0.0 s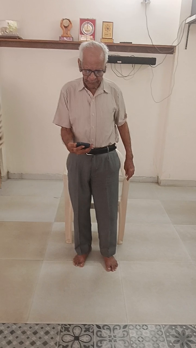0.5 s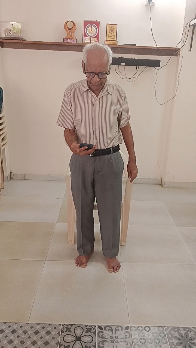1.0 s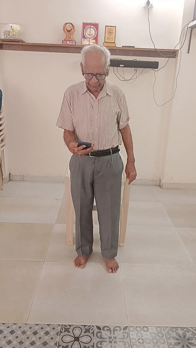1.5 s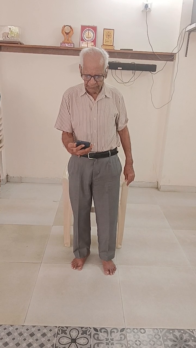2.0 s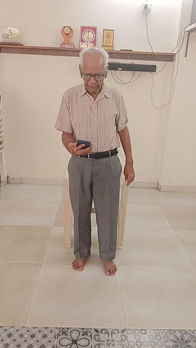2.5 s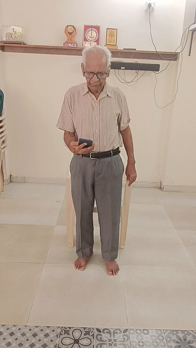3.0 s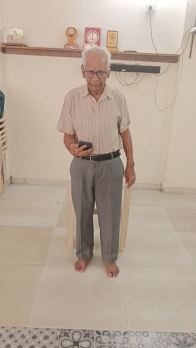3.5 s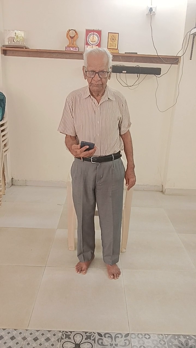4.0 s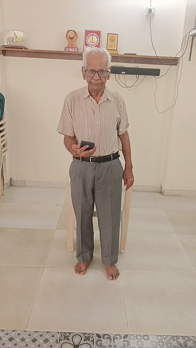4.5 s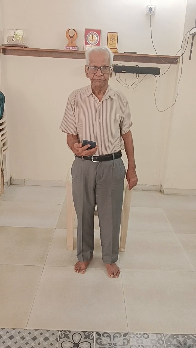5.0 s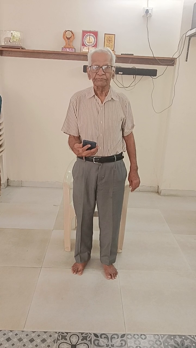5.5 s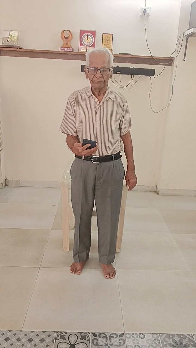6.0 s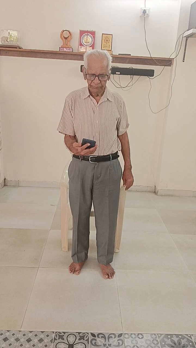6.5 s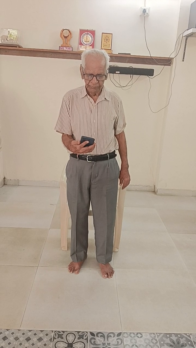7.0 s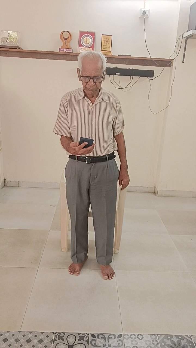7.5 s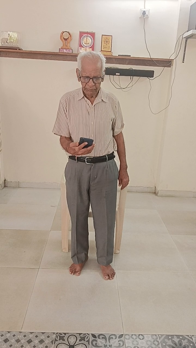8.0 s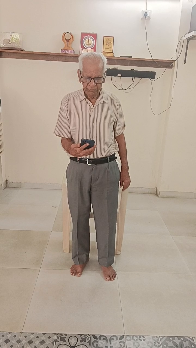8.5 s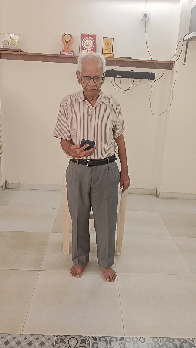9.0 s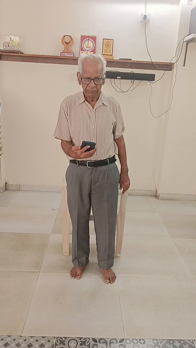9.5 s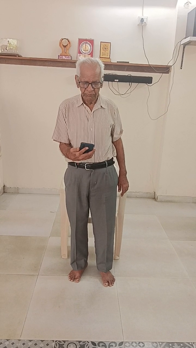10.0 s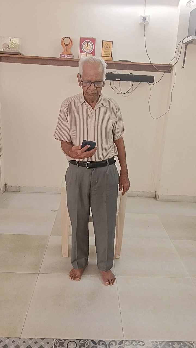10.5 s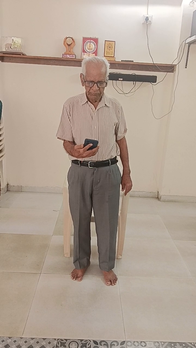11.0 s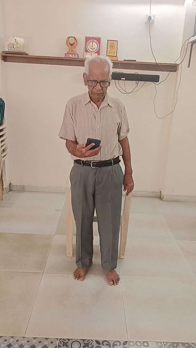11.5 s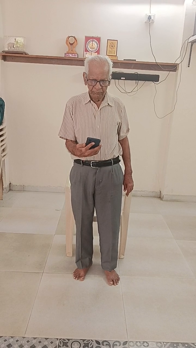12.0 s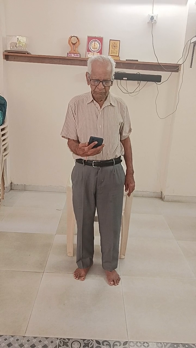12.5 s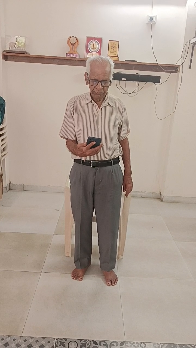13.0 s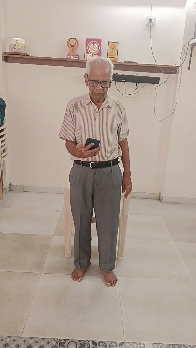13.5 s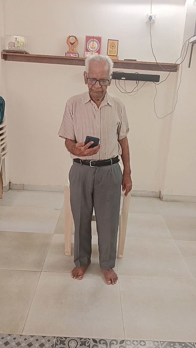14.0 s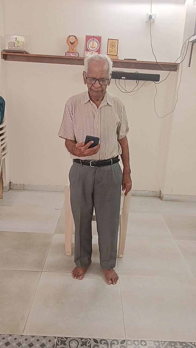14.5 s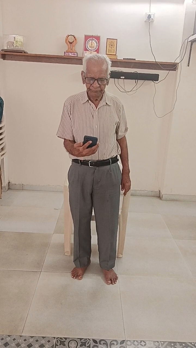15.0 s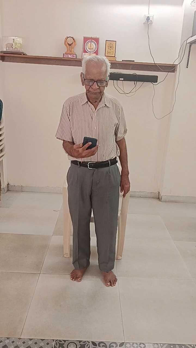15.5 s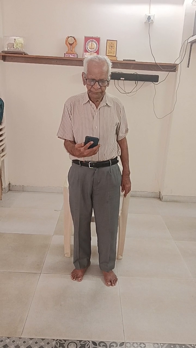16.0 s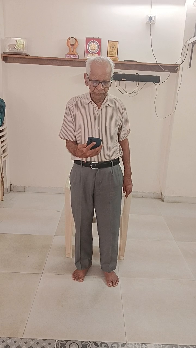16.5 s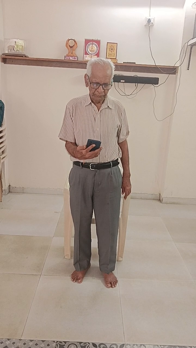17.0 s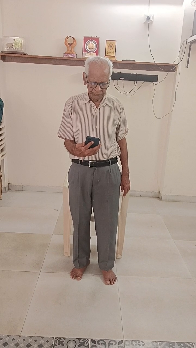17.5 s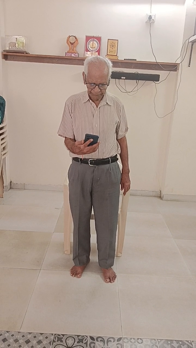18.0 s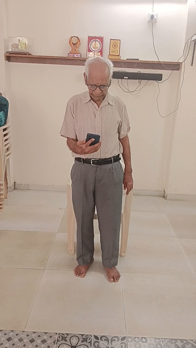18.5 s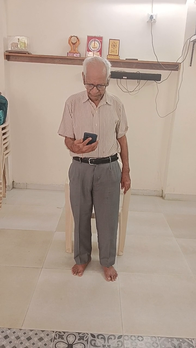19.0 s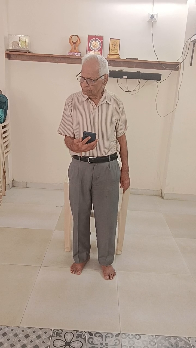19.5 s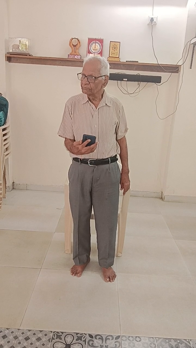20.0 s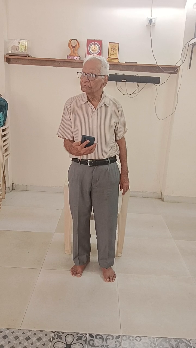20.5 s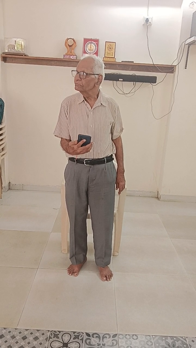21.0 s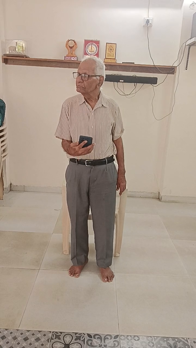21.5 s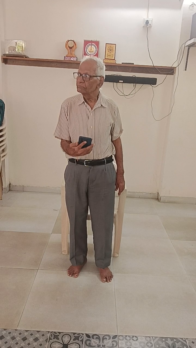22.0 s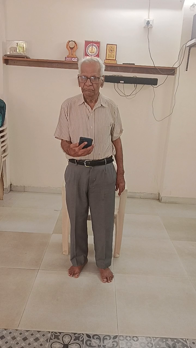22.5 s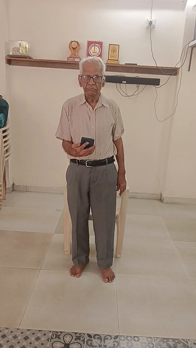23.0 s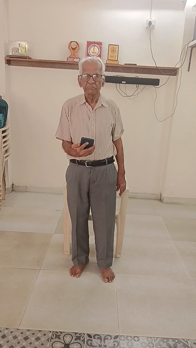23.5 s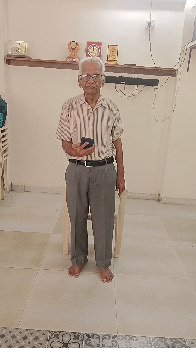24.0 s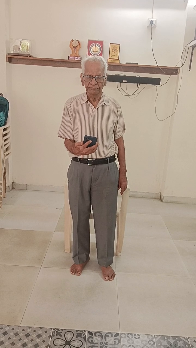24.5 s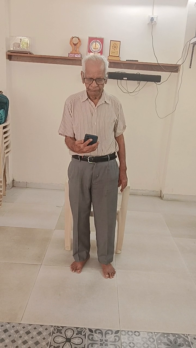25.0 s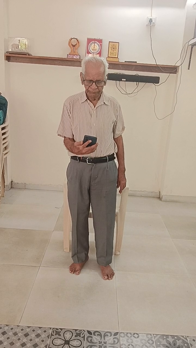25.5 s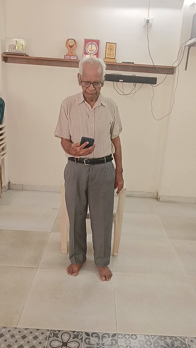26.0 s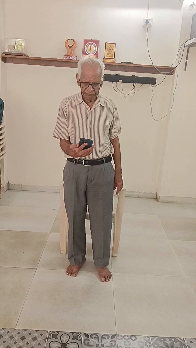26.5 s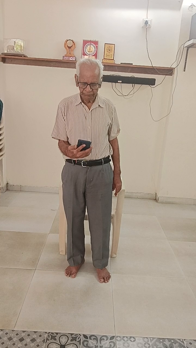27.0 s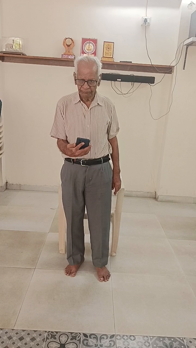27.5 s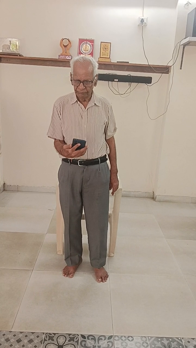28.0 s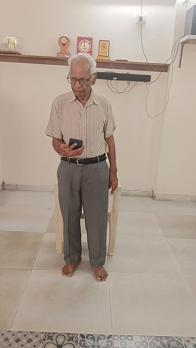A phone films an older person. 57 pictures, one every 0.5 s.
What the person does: Standing.
